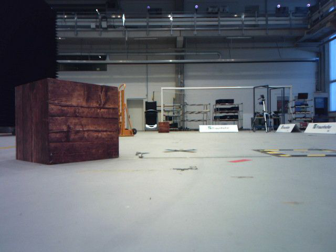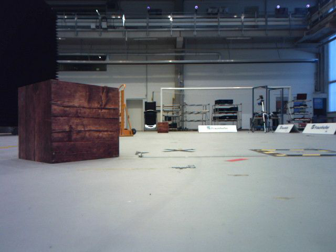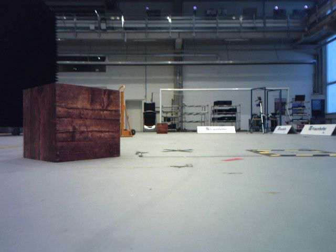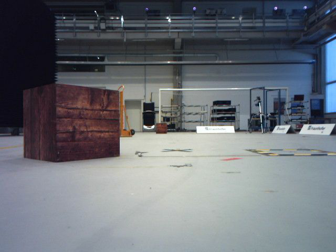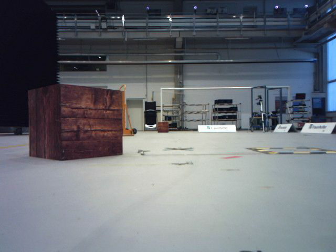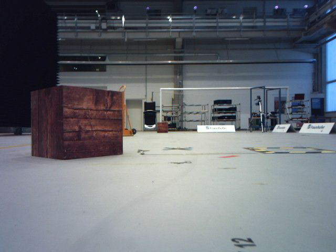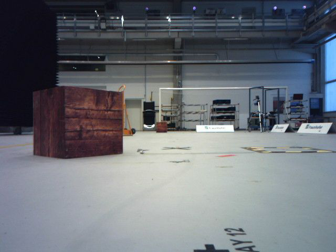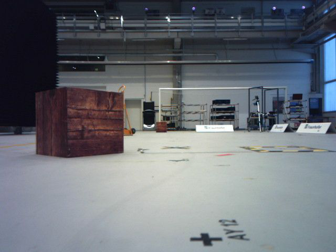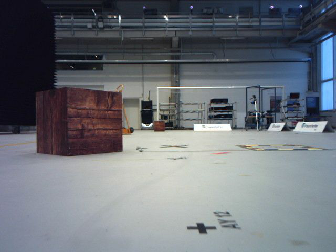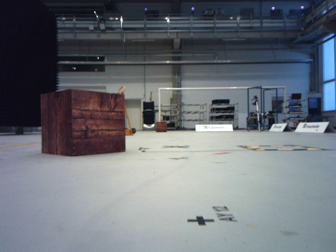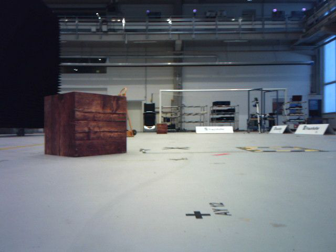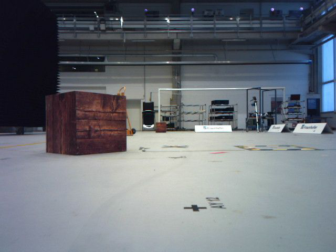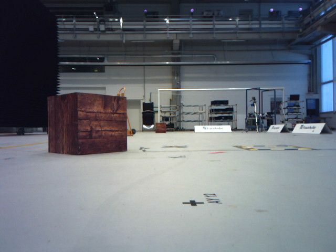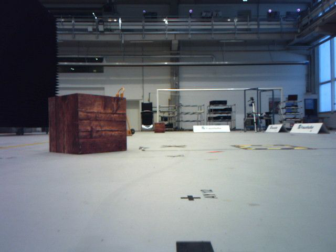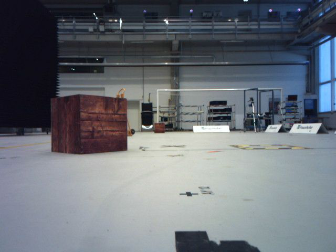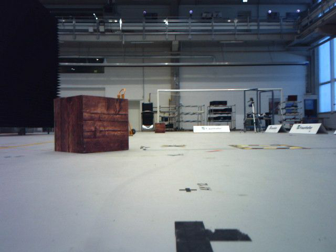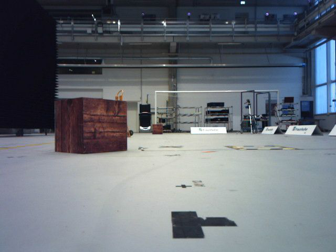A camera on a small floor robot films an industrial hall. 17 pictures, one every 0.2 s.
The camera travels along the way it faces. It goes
backward.
0.0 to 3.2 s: The camera travels backward, about 0.7 m, so what stands in front gets smaller.
The film runs backward here.
